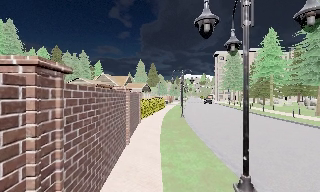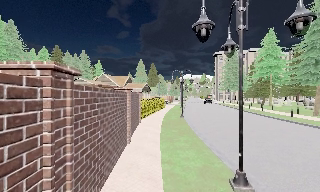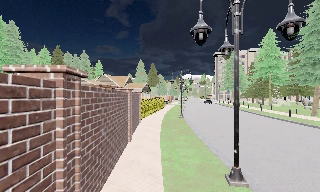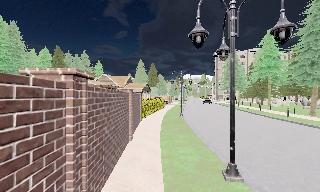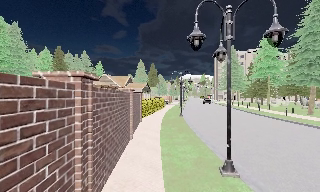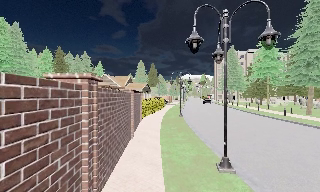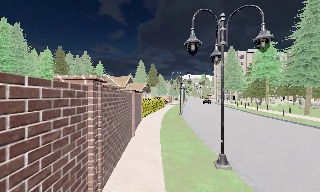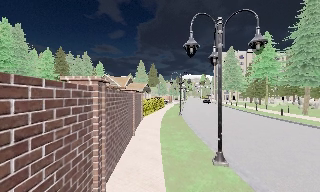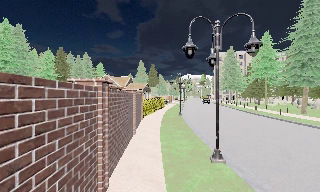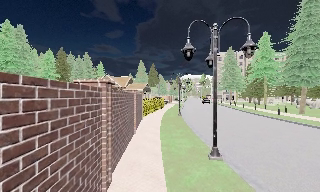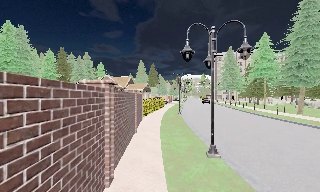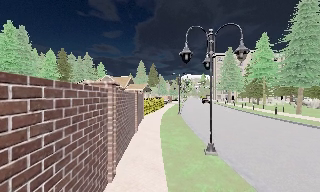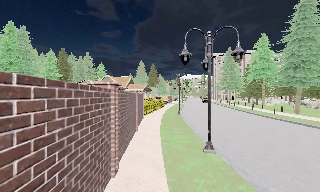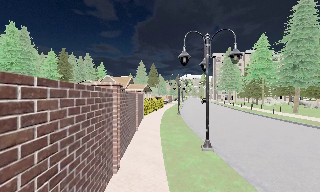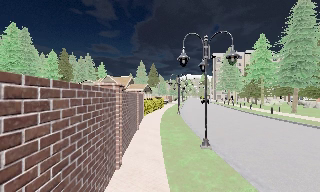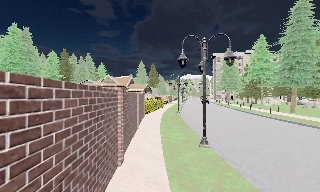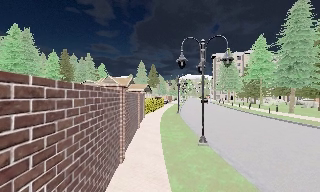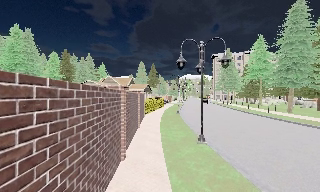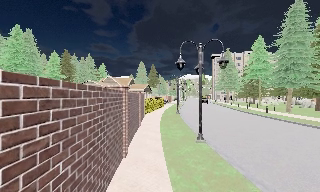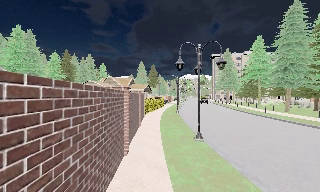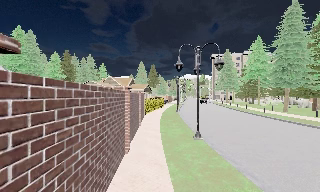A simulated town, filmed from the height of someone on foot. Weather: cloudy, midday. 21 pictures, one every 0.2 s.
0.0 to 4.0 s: The camera travels backward, about 4.5 m, so what stands in front gets smaller.
The film runs backward here.
